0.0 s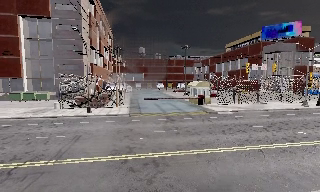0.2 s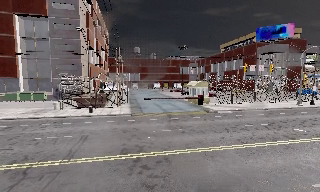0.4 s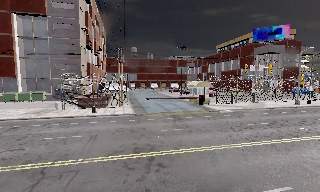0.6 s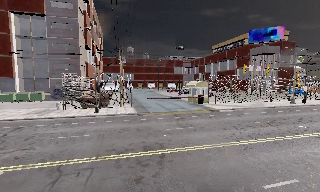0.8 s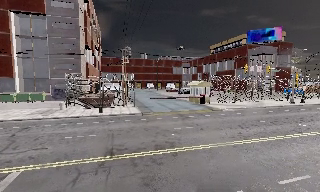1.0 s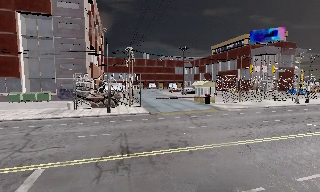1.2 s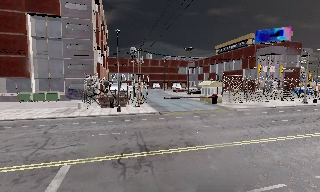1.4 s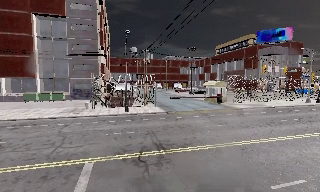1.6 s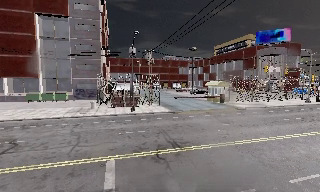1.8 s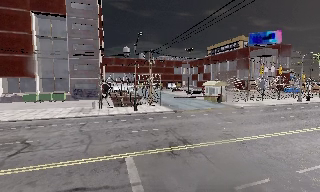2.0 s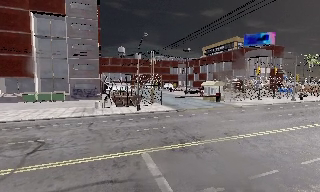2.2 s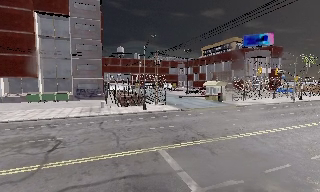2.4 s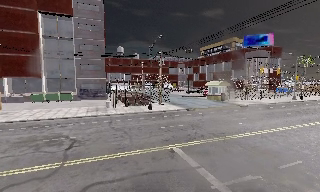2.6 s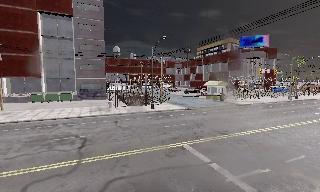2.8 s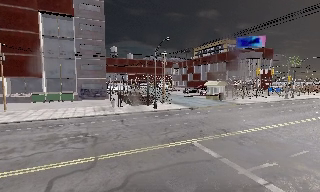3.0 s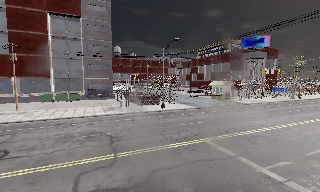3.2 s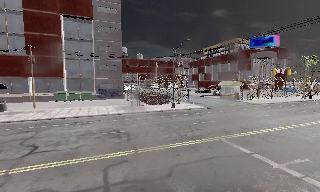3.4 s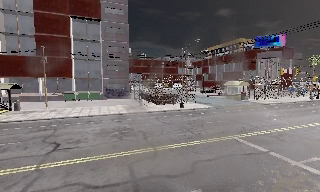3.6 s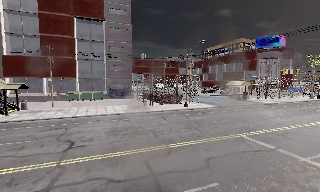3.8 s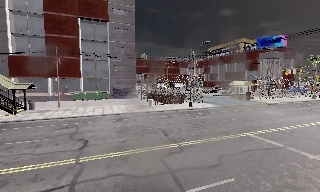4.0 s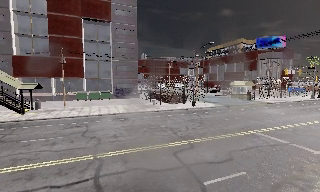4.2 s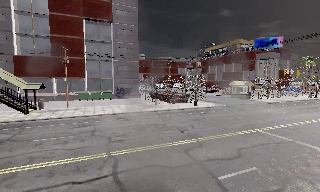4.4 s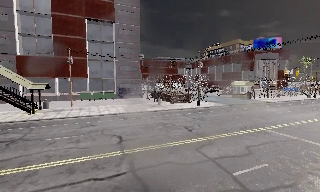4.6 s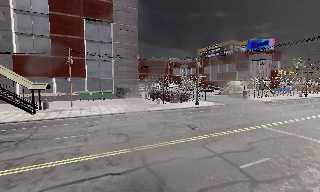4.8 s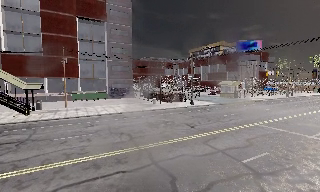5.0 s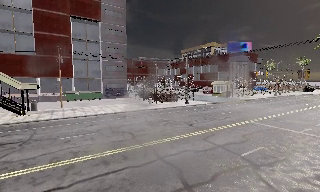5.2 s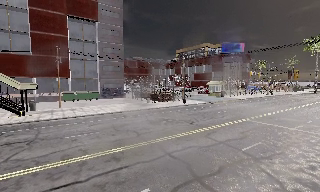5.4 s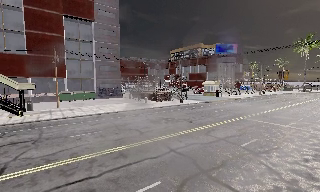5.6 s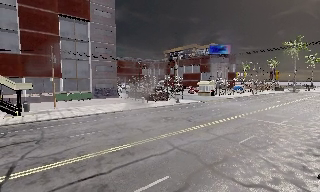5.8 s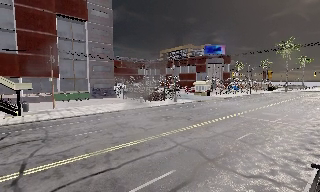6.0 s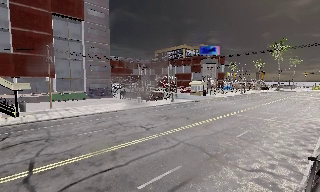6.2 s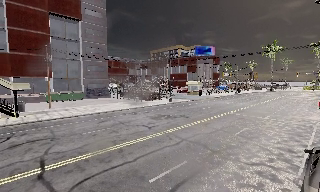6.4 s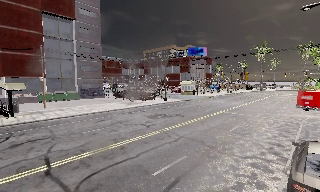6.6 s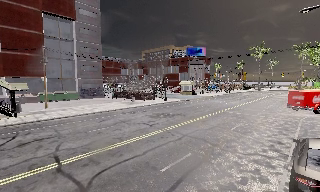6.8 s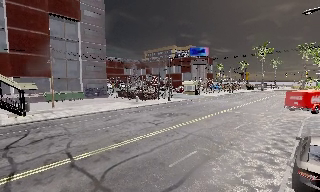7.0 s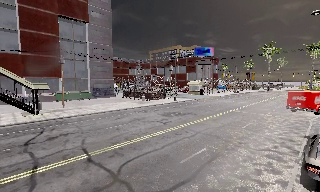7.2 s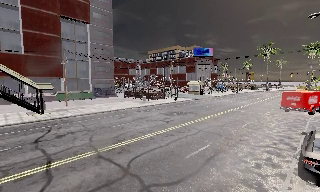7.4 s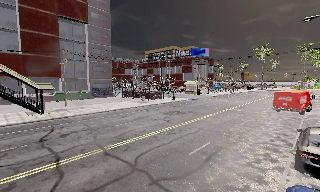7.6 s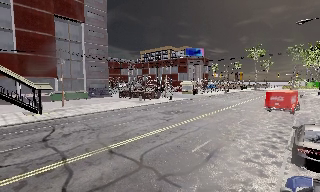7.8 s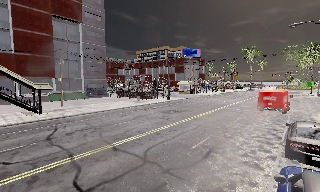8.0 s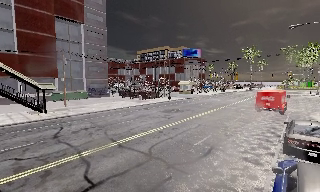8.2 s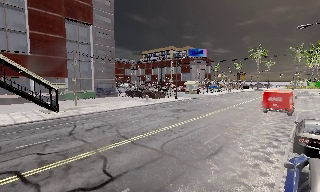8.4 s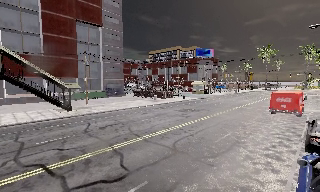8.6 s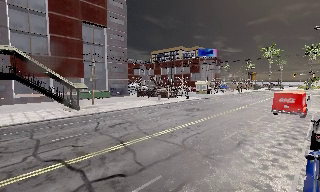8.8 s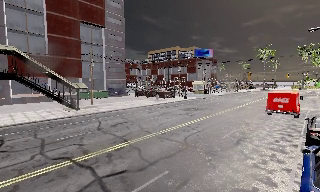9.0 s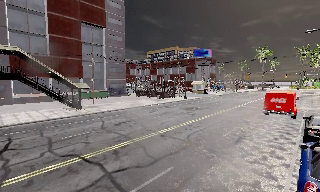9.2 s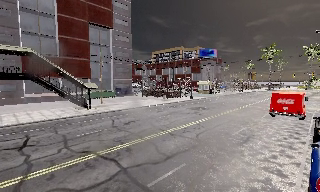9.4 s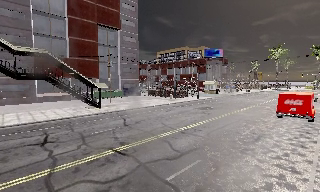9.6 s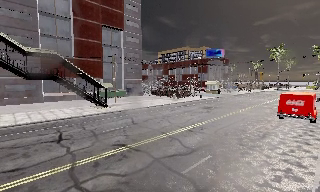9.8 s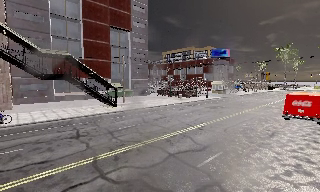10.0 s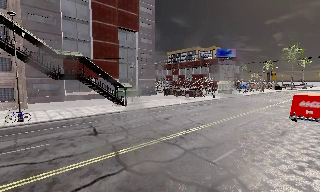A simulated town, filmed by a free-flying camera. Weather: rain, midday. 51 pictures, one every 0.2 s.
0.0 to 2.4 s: The camera pans to its right, which is clockwise from overhead, by about 10 degrees. It travels to its left, about 10 m, so close, fixed things drift to the right.
2.4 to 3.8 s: The camera travels to its left and backward, about 5 m, so close, fixed things drift to the right.
3.8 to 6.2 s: The camera pans to its right, which is clockwise from overhead, by about 25 degrees. It travels to its left and backward, about 8 m.
6.2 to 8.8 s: The camera travels to its left and backward, about 6 m, so close, fixed things drift to the right.
8.8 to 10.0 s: The camera travels to its left and backward, about 3.5 m, so close, fixed things drift to the right. It gains speed.
The film runs backward here.
